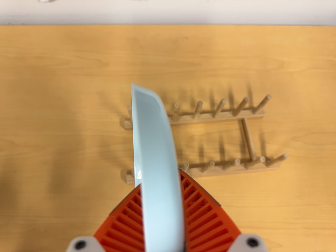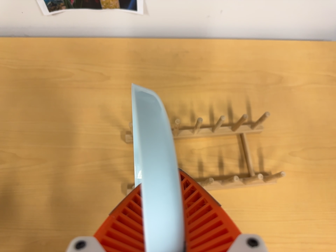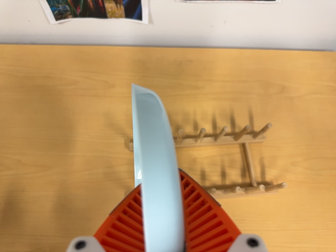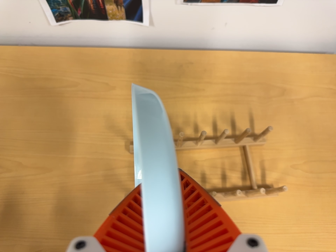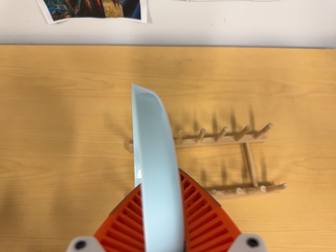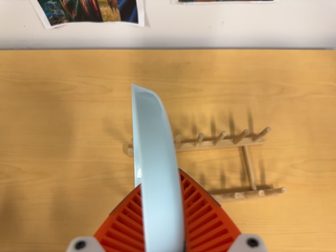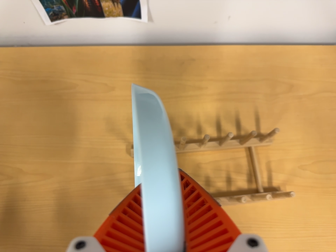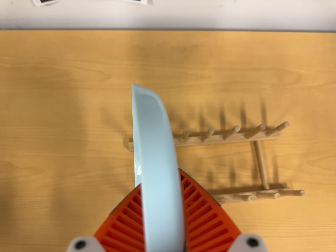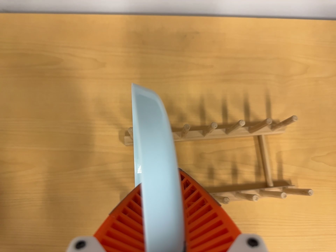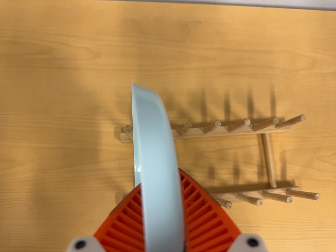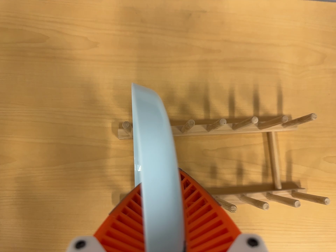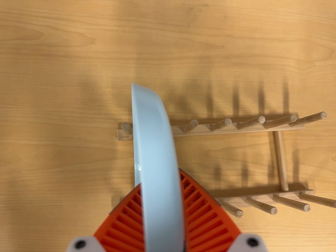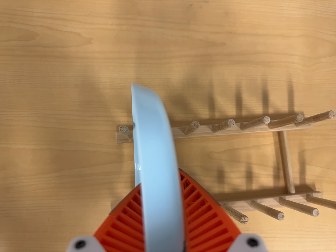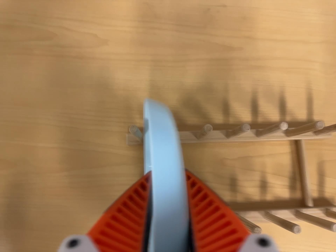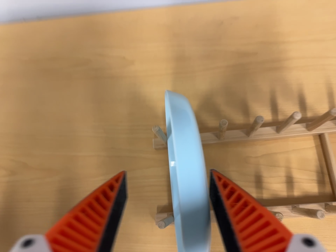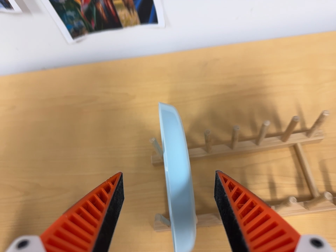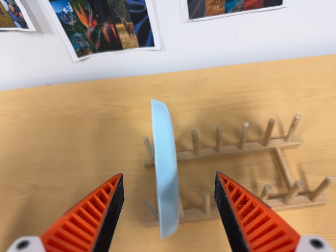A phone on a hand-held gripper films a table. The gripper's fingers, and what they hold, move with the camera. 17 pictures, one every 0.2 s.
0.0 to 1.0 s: The camera travels toward the top of its view, about 5 cm, so close, fixed things drift downward.
1.0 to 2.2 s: The camera travels forward, about 16 cm, so what stands in front looms larger. Its aim tips toward the bottom of its view by about 10 degrees.
2.2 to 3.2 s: The camera pans to its left by about 10 degrees. It travels toward the bottom of its view and backward, about 20 cm. Its aim tips toward the top of its view by about 30 degrees.
The film runs forward here.
